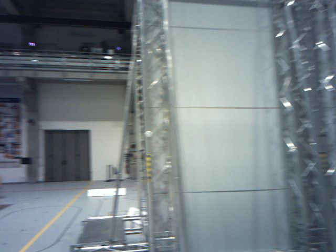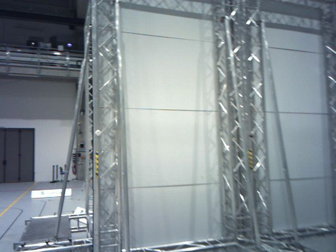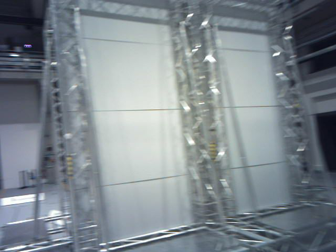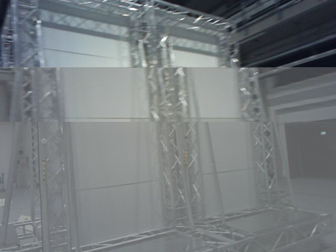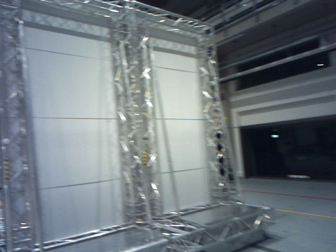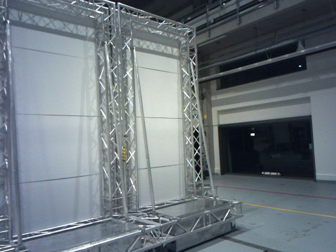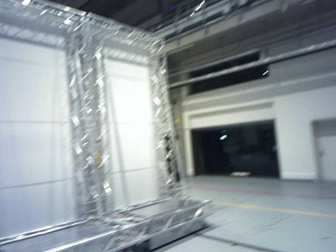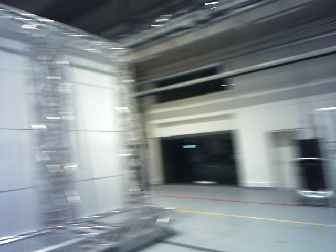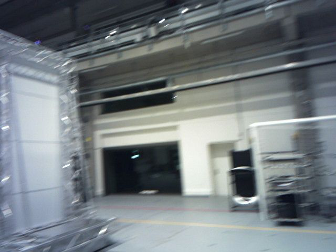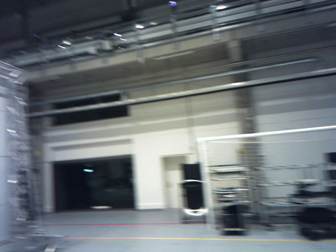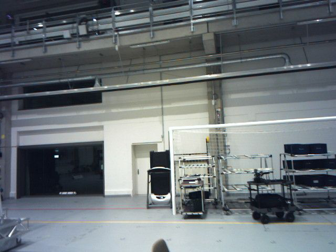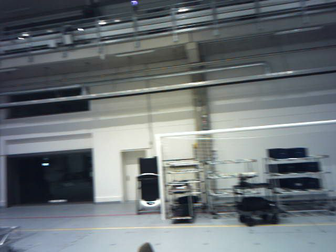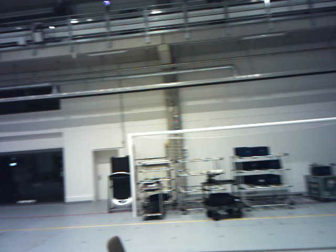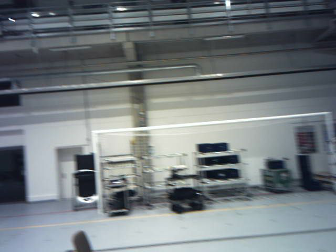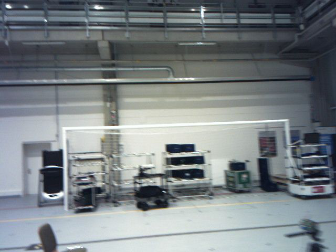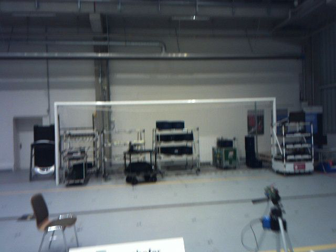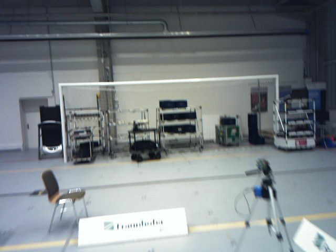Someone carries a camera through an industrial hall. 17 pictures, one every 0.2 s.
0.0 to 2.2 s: The camera swings to its right by about 70 degrees, and the scene slides to the left. It travels backward, about 2.8 m.
2.2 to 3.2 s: The scene slides to the left, as the camera pans about 20 degrees to its right. It travels backward, about 1.2 m, so what stands in front gets smaller. It loses speed. Its aim tips downward by about 10 degrees, and the scene shifts upward.
The film runs backward here.
